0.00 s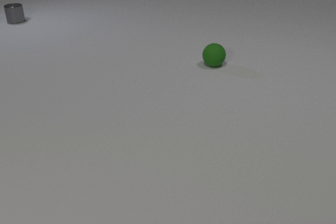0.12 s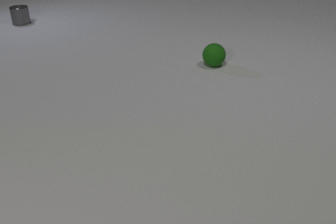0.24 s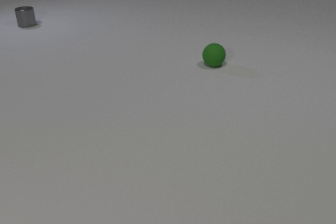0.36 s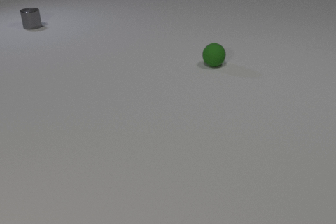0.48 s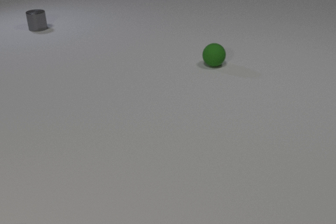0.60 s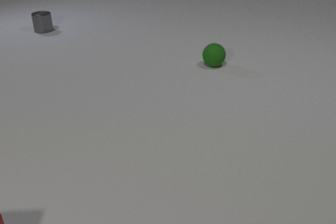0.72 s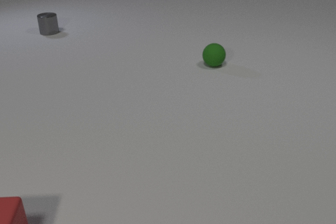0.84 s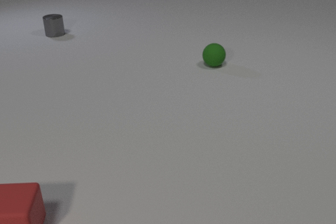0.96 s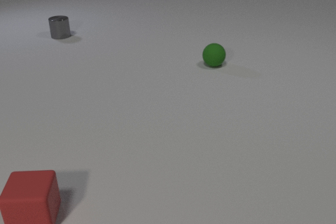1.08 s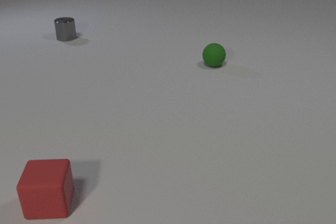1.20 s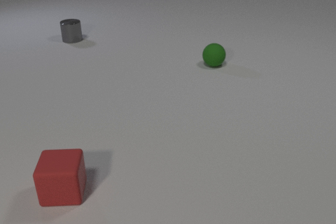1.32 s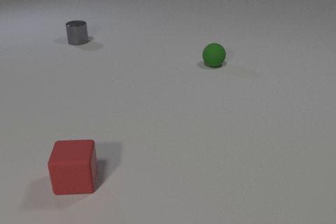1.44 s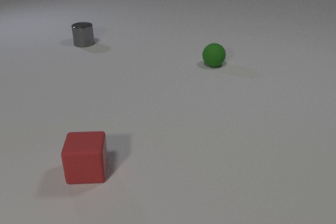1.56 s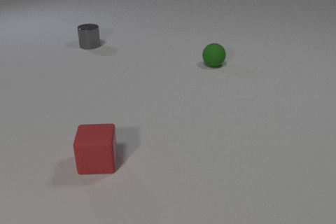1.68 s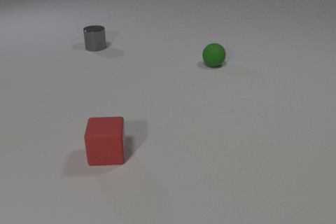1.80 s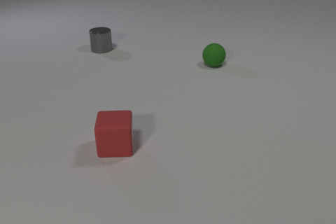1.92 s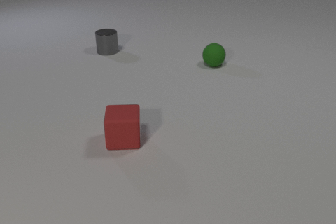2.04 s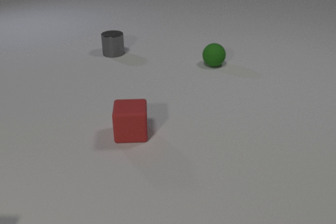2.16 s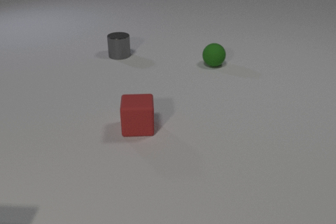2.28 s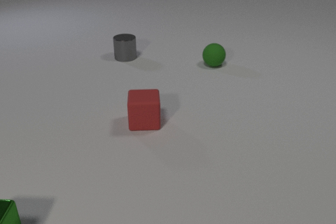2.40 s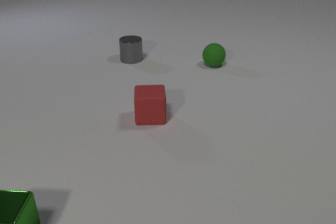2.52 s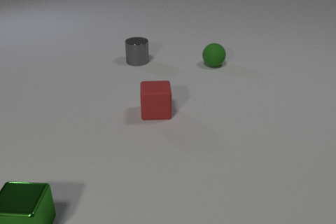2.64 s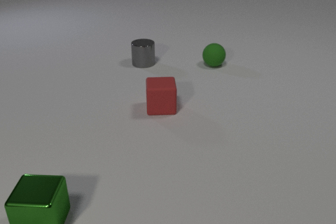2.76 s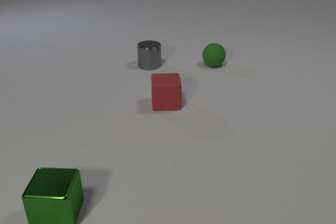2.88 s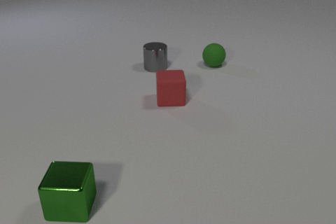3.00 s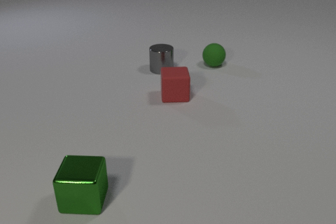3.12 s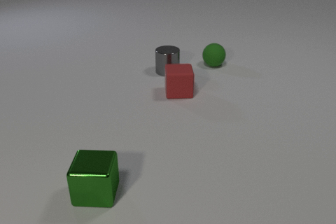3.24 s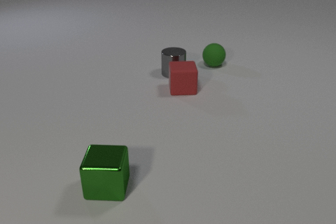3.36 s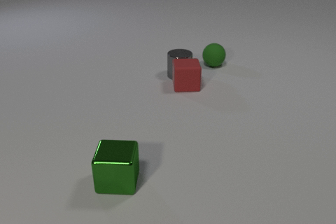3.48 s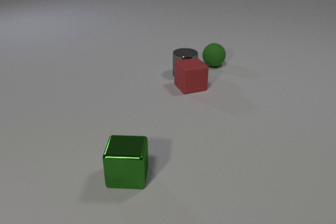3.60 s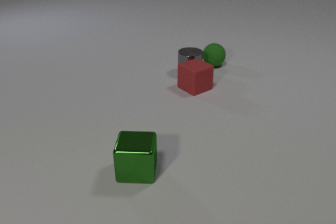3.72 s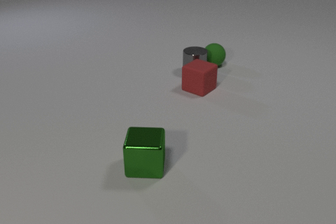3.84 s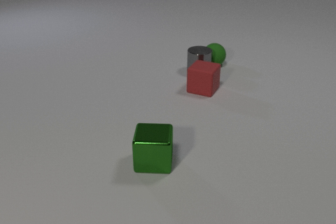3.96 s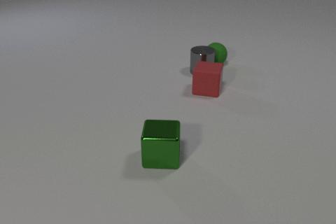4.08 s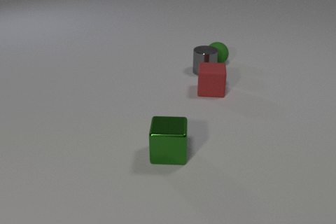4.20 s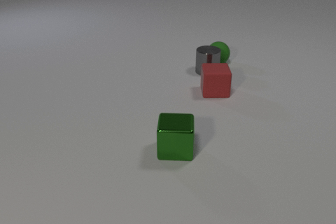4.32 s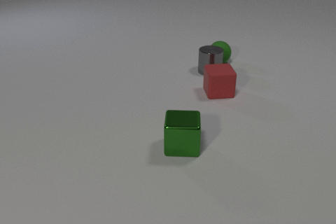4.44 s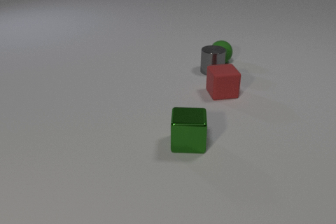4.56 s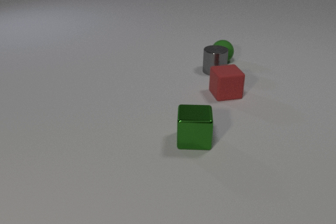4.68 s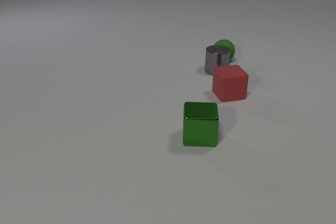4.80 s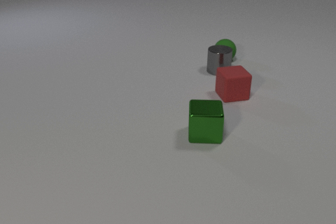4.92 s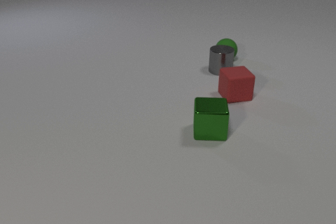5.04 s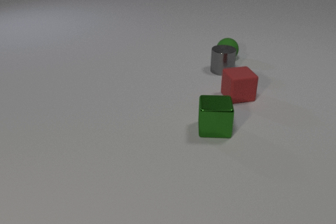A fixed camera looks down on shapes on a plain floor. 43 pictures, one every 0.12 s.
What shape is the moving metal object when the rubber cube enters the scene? cylinder.
What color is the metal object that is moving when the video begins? gray.
How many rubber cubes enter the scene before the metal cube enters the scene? 1.
0.00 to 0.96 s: The red rubber cube comes in at the bottom edge, slides to the right and away from the camera. The gray metal cylinder slides toward the camera and to the right.
0.96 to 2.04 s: The red rubber cube slides away from the camera and to the right. The gray metal cylinder slides toward the camera and to the right.
2.04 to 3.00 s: The red rubber cube slides away from the camera and to the right. The gray metal cylinder slides to the right and toward the camera. The green metal cube comes in at the bottom edge, slides to the right and away from the camera.
3.00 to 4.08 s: The red rubber cube slides to the right, spins counterclockwise seen from above by about 75 degrees, its near face sliding to the right. The gray metal cylinder slides to the right. The green metal cube slides to the right and away from the camera. The red rubber cube and the gray metal cylinder collide. The gray metal cylinder and the green rubber sphere collide.
4.08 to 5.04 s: The red rubber cube slides to the right. The gray metal cylinder slides to the right. The green rubber sphere rolls away from the camera and to the right. The green metal cube slides away from the camera and to the right.
